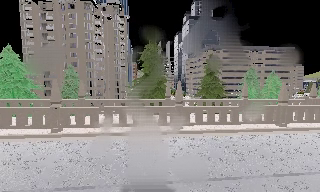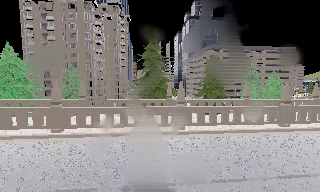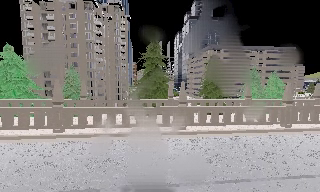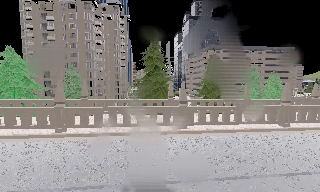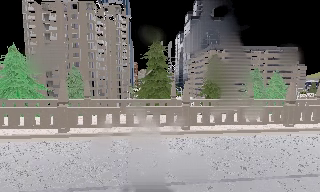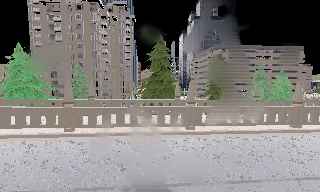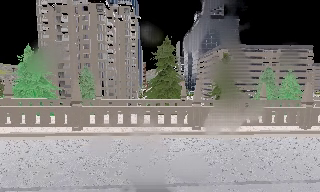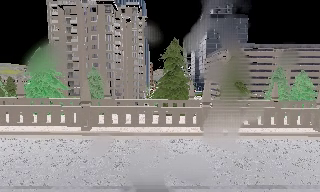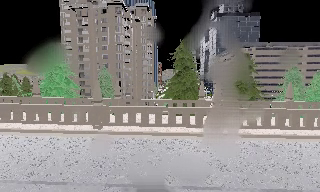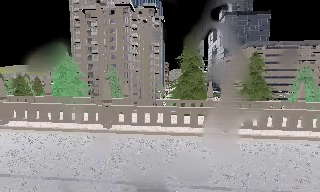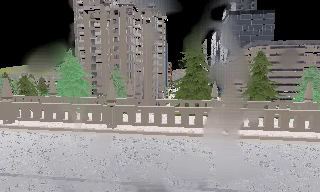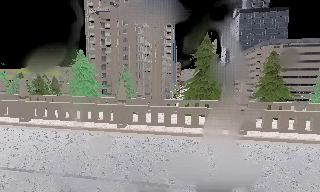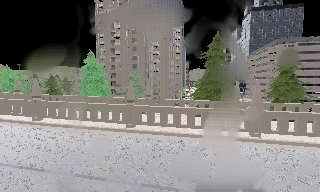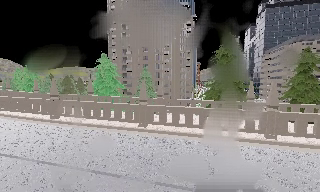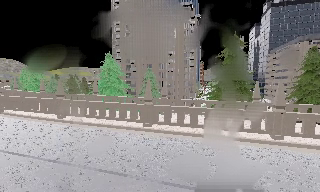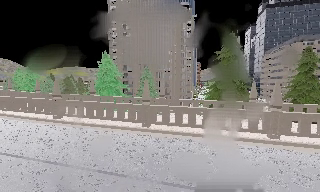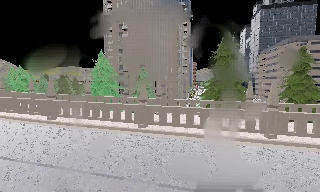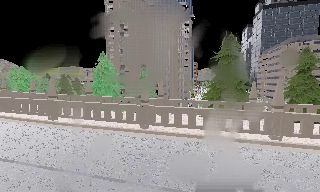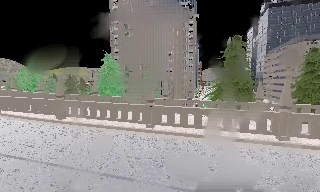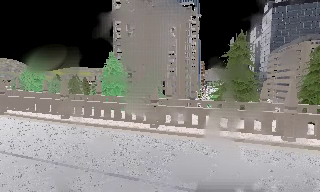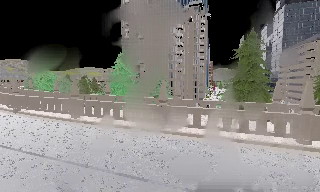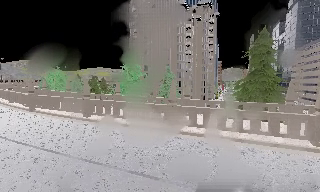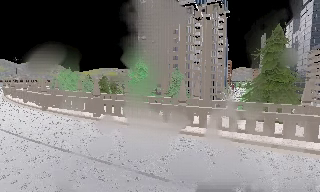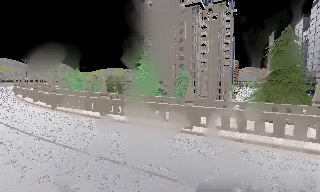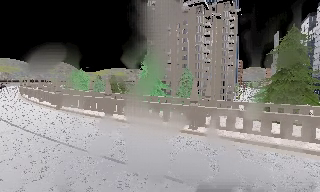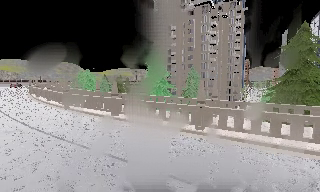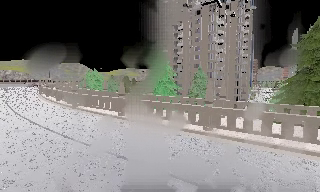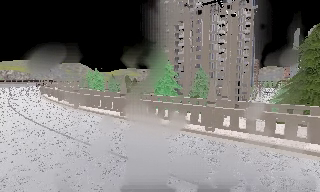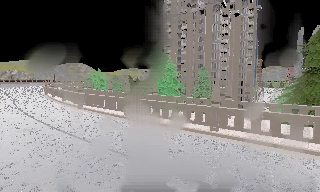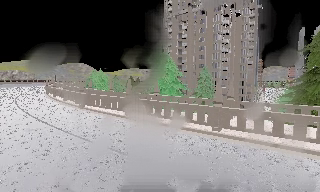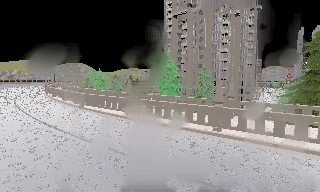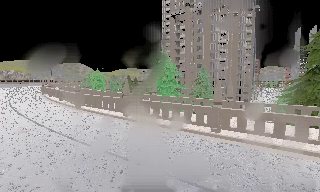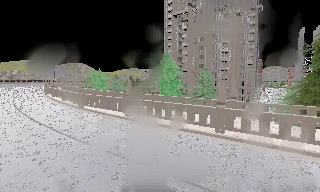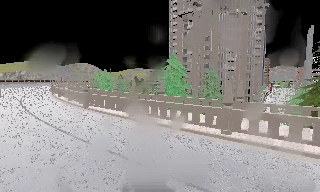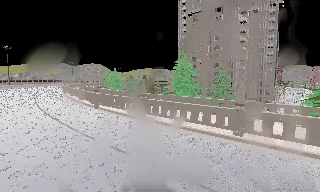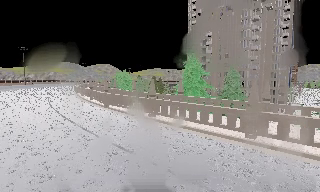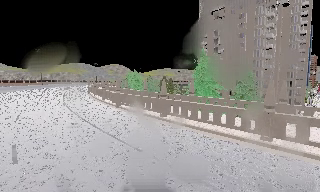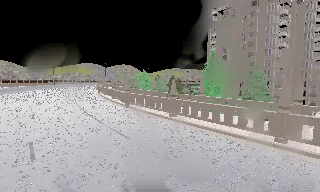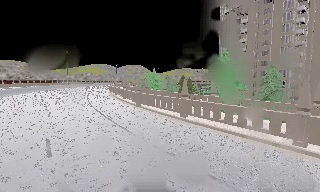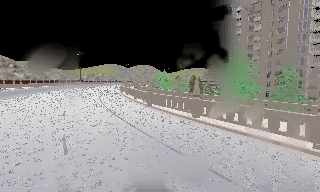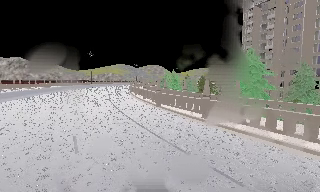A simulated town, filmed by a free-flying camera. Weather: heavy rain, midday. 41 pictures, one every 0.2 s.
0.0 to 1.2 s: The camera shifts only a little, or ends up much as it began.
1.2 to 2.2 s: The camera pans to its left, which is counterclockwise from overhead, by about 10 degrees.
2.2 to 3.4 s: The camera shifts only a little, or ends up much as it began.
3.4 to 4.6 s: The camera swings to its left by about 15 degrees, and the scene slides to the right.
4.6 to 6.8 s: The scene slides to the right, as the camera pans about 10 degrees to its left. It travels to its left and forward, about 1 m, so close, fixed things drift to the right.
6.8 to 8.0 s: The scene slides to the right, as the camera pans about 20 degrees to its left.
The film runs forward here.
